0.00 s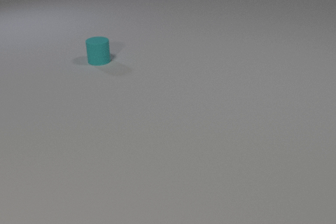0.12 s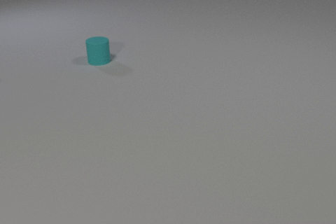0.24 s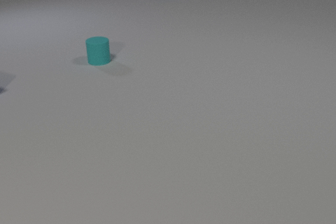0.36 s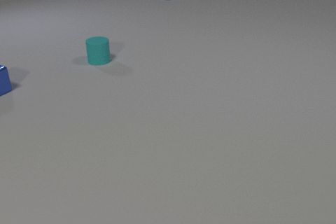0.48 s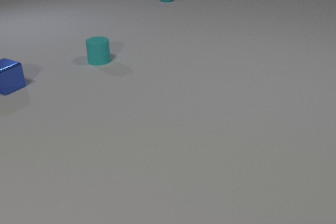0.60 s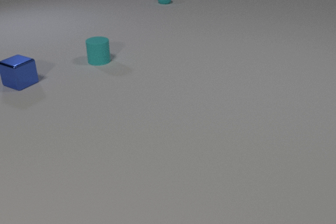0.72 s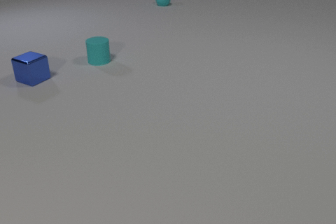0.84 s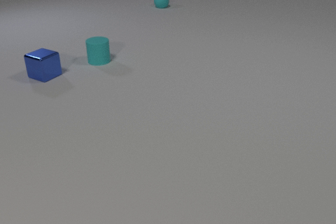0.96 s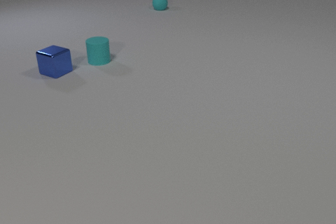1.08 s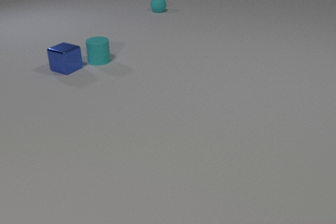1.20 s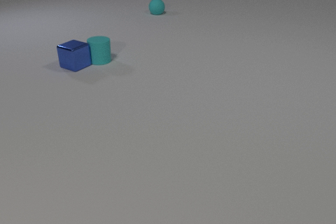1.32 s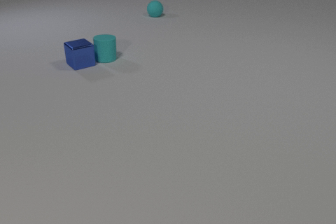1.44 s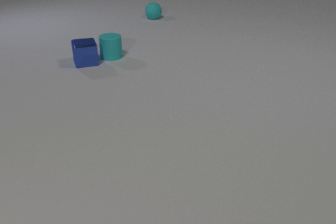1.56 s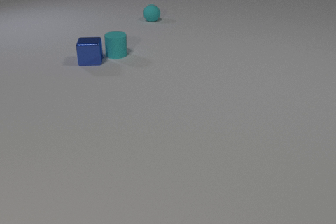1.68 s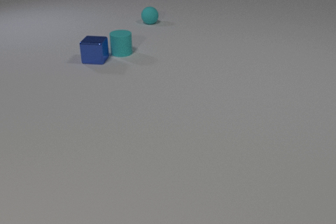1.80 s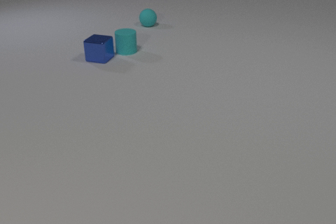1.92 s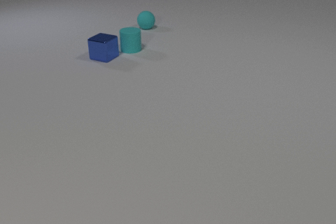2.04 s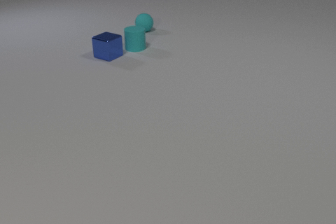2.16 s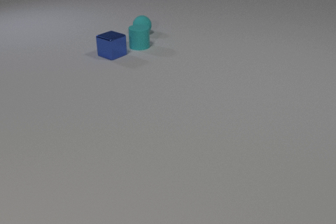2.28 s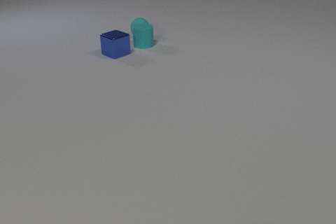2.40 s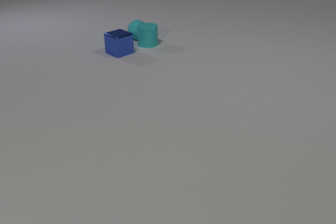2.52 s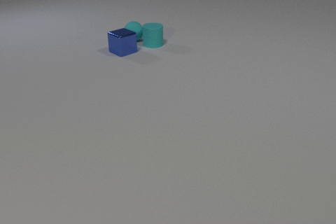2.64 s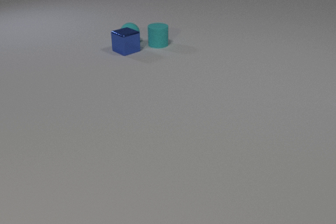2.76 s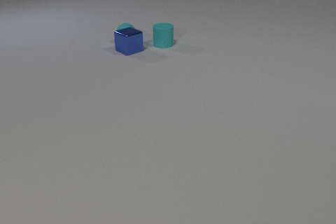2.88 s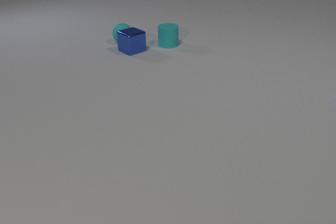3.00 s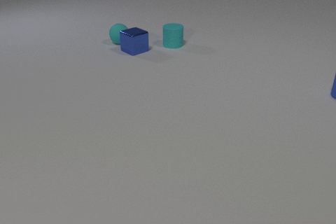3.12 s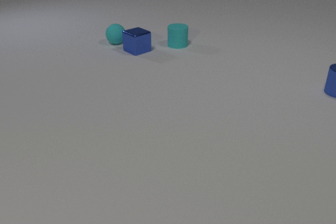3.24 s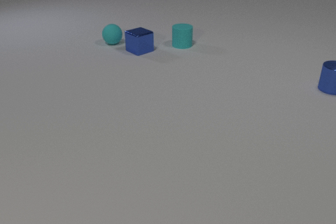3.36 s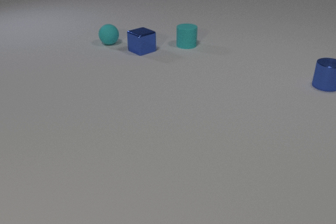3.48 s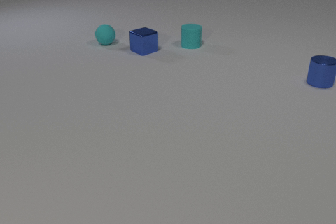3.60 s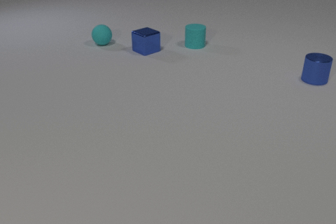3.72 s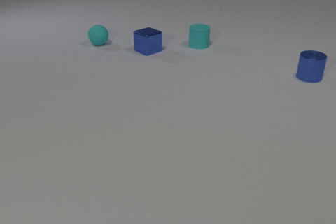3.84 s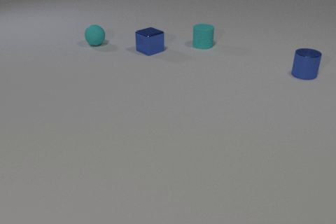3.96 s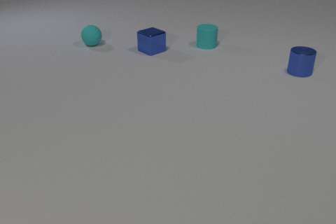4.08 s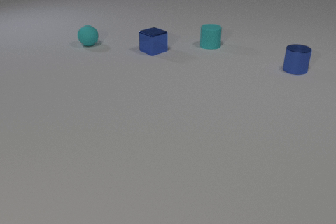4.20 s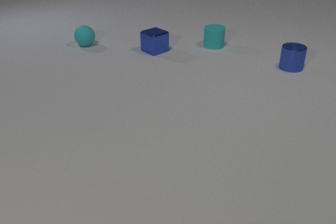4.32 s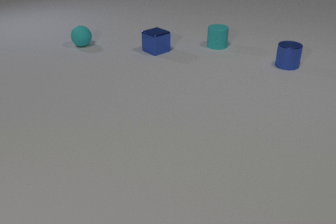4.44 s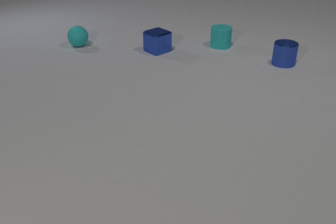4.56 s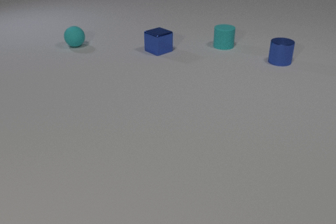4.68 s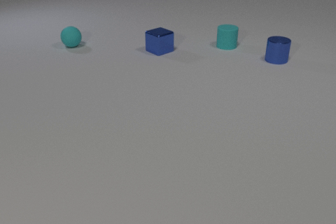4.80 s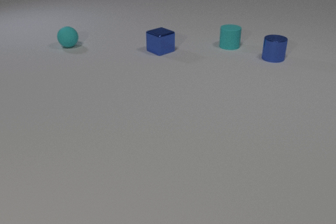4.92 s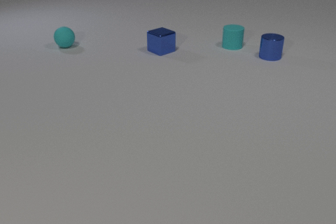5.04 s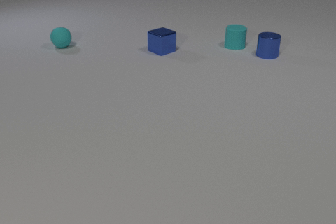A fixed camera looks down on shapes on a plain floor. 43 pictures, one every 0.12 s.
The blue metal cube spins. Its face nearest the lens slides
to the left.
The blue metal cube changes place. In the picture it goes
to the right.
0.00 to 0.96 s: The blue metal cube comes in at the left edge, slides to the right and away from the camera. The cyan rubber sphere comes in at the top edge, rolls toward the camera.
0.96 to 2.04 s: The blue metal cube slides to the right and away from the camera, spins clockwise seen from above by about 90 degrees, its near face sliding to the left. The cyan rubber cylinder slides to the right and away from the camera. The cyan rubber sphere rolls toward the camera. The blue metal cube and the cyan rubber cylinder collide.
2.04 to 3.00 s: The blue metal cube slides to the right and away from the camera. The cyan rubber cylinder slides to the right. The cyan rubber sphere rolls toward the camera and to the left. The blue metal cylinder comes in at the right edge. The cyan rubber cylinder and the cyan rubber sphere collide. The blue metal cube and the cyan rubber sphere collide.
3.00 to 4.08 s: The blue metal cube slides to the right. The cyan rubber cylinder slides to the right. The cyan rubber sphere rolls to the left. The blue metal cylinder slides to the left and away from the camera.
4.08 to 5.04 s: The blue metal cube slides to the right. The cyan rubber cylinder slides to the right. The cyan rubber sphere rolls to the left. The blue metal cylinder slides away from the camera and to the left.
How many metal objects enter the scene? 2.
How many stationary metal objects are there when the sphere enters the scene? 0.
What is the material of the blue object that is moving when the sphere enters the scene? metal.
